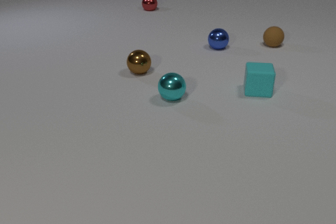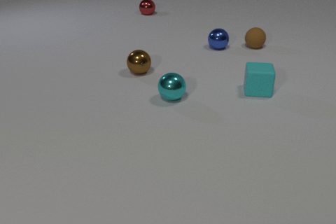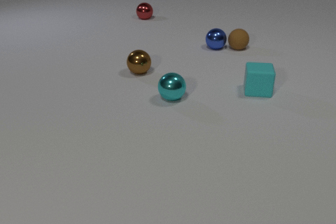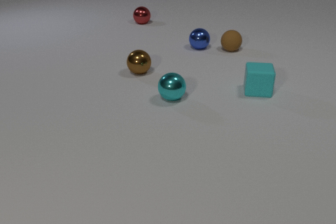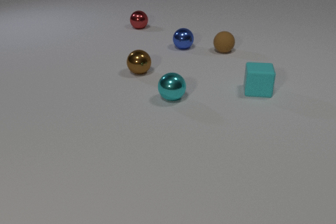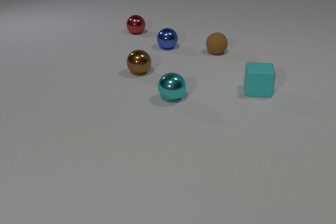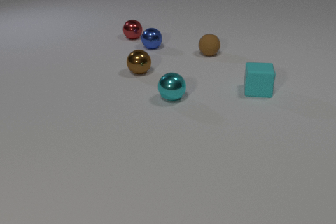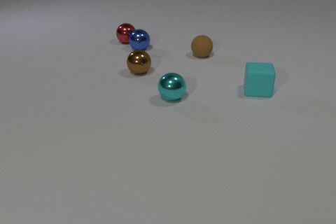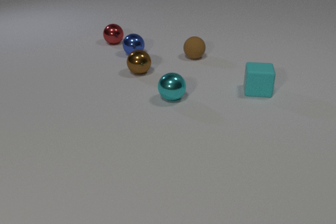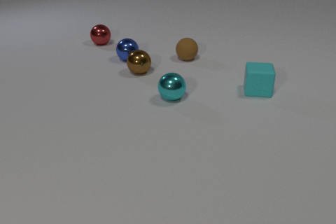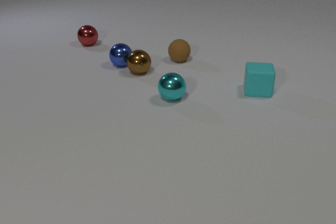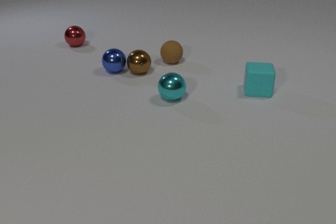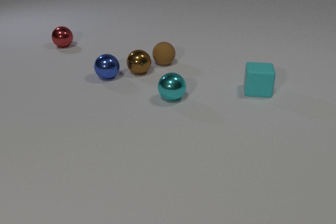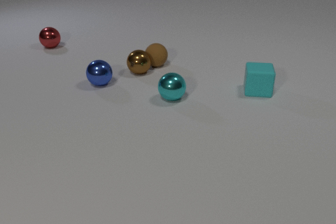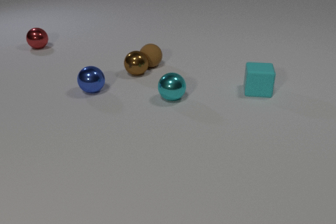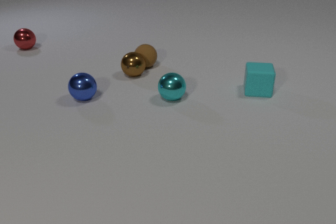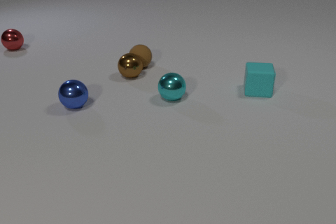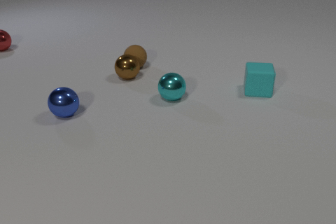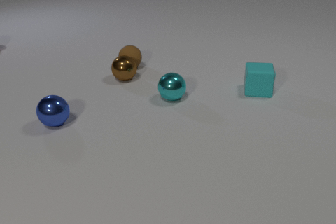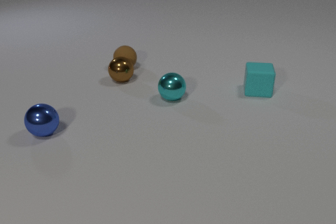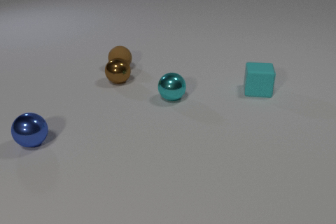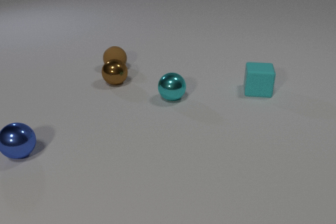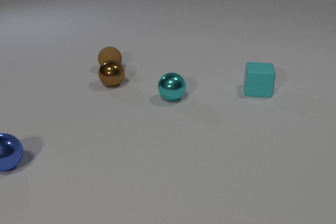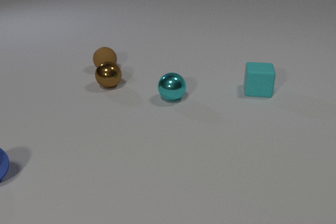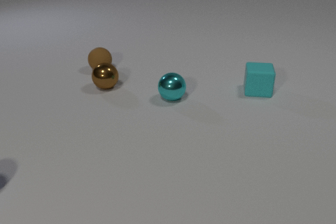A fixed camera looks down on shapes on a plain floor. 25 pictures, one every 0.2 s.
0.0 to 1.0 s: The brown rubber sphere rolls to the left and toward the camera. The blue metal sphere rolls to the left. The red metal sphere rolls toward the camera. The brown rubber sphere and the blue metal sphere collide.
1.0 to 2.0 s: The brown rubber sphere rolls to the left and toward the camera. The blue metal sphere rolls to the left and toward the camera. The red metal sphere rolls to the left and toward the camera. The blue metal sphere and the red metal sphere collide.
2.0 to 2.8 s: The brown rubber sphere rolls to the left and toward the camera. The blue metal sphere rolls toward the camera and to the left. The red metal sphere rolls to the left. The brown rubber sphere and the brown metal sphere collide.
2.8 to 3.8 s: The brown rubber sphere rolls to the left. The blue metal sphere rolls toward the camera and to the left. The red metal sphere rolls to the left, leaves at the left edge. The brown metal sphere rolls to the left and toward the camera.
3.8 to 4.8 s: The brown rubber sphere rolls to the left. The blue metal sphere rolls toward the camera and to the left, leaves at the left edge. The brown metal sphere rolls to the left and toward the camera.
What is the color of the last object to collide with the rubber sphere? brown.
How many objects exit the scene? 2.
What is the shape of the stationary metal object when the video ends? sphere.
